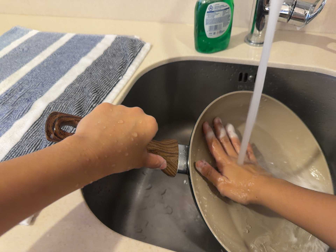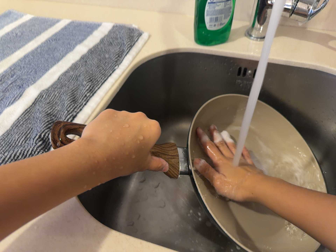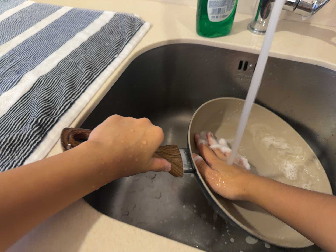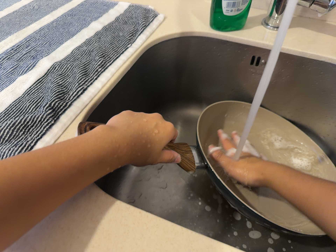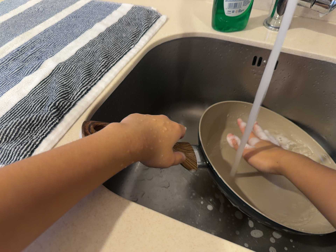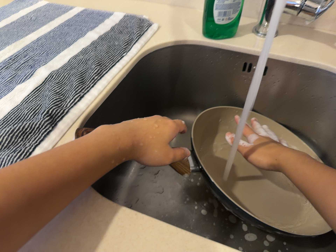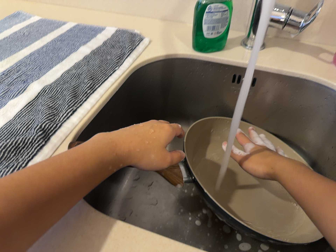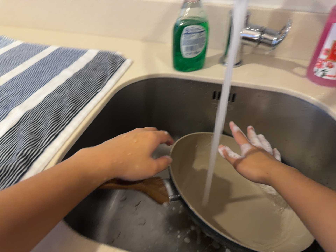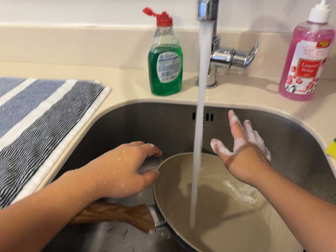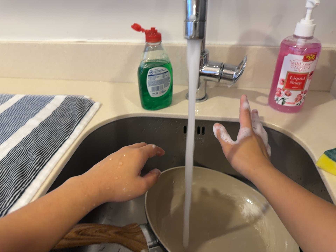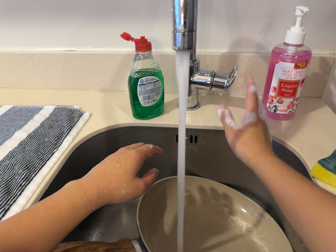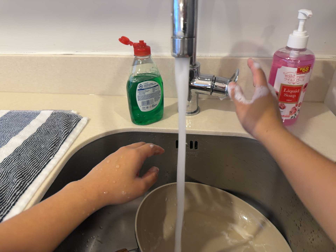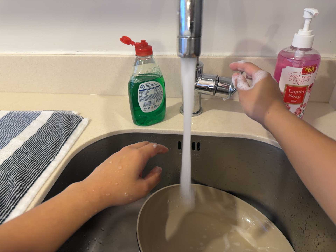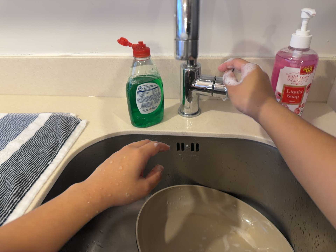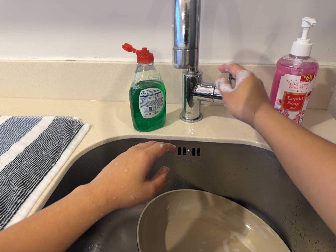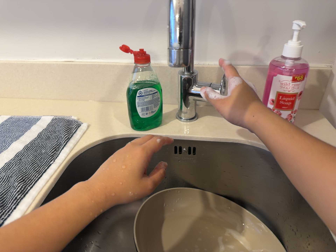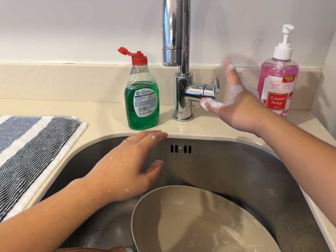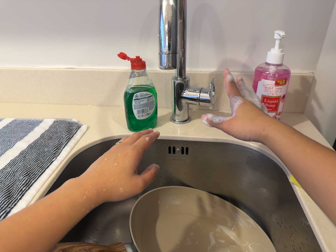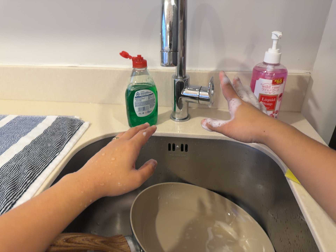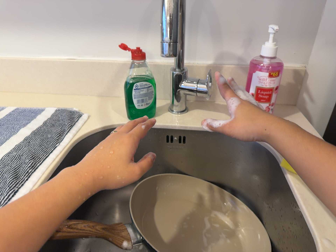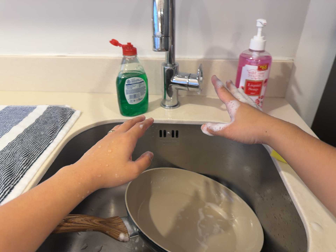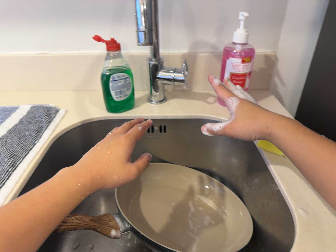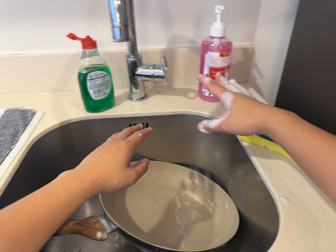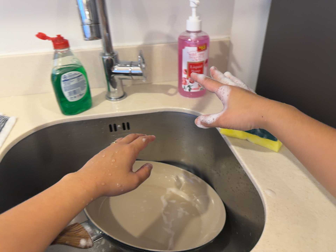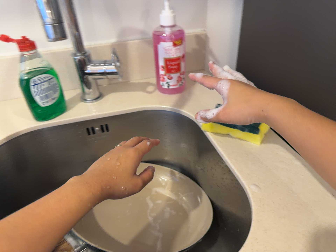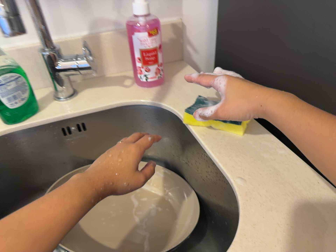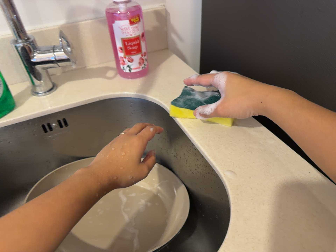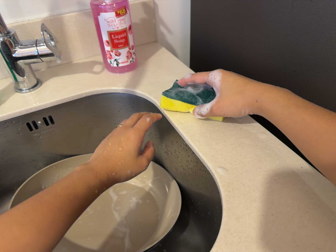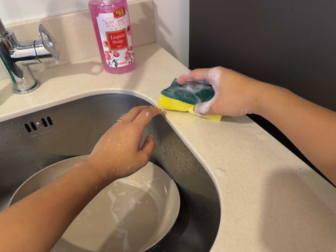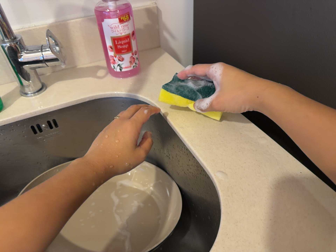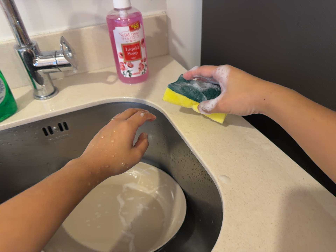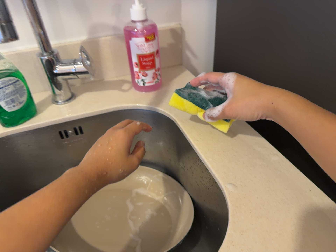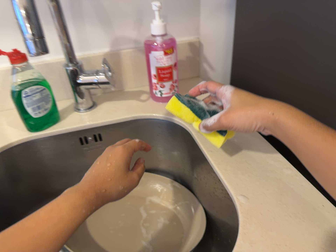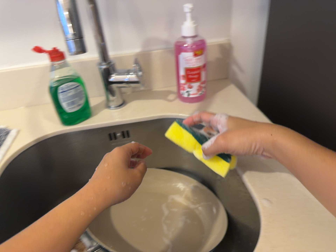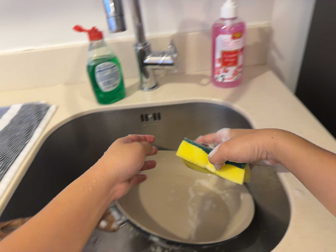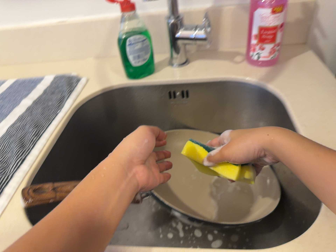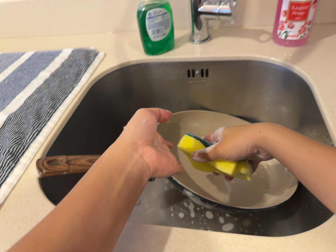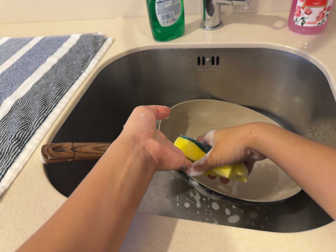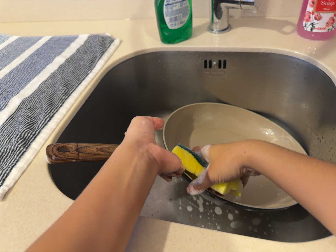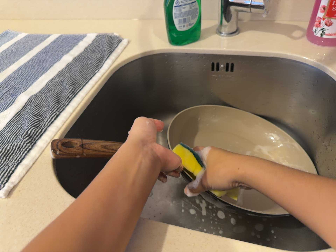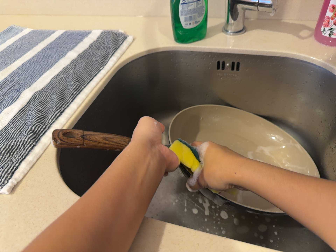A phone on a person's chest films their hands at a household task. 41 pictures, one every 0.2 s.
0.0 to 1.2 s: The camera shifts only a little, or ends up much as it began.
1.2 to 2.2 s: The camera's aim tips toward the top of its view by about 10 degrees, and the scene shifts downward. It rolls about its line of sight by about 10 degrees, and the scene rotates counterclockwise.
2.2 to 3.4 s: The camera shifts only a little, or ends up much as it began.
3.4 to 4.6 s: The scene slides to the left, as the camera pans about 15 degrees to its right. It rolls about its line of sight by about 10 degrees, and the scene rotates counterclockwise.
4.6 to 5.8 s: The scene slides to the left, as the camera pans about 10 degrees to its right. It travels forward, about 7 cm, so what stands in front looms larger. It rolls about its line of sight by about 10 degrees, and the scene rotates counterclockwise.
5.8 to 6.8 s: The camera swings to its left by about 20 degrees, and the scene slides to the right. It travels backward, about 5 cm, so what stands in front gets smaller. It rolls about its line of sight by about 10 degrees, and the scene rotates clockwise.
6.8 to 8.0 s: The camera pans to its left by about 15 degrees. Its aim tips toward the bottom of its view by about 10 degrees, and the scene shifts upward. It rolls about its line of sight by about 10 degrees, and the scene rotates clockwise.
The film runs backward here.
